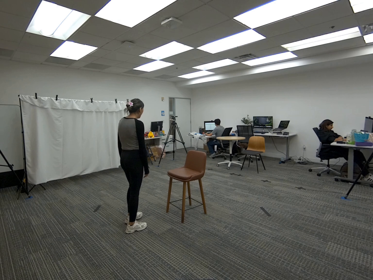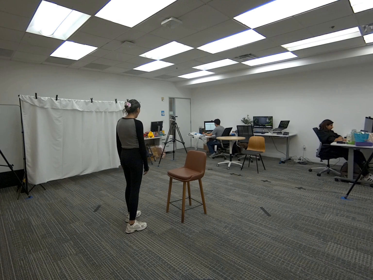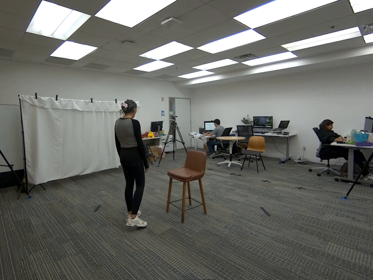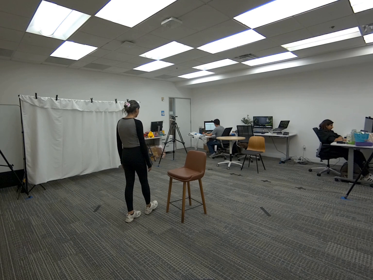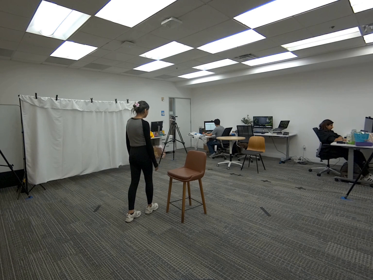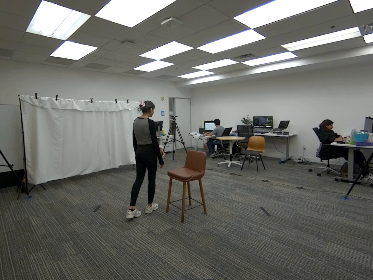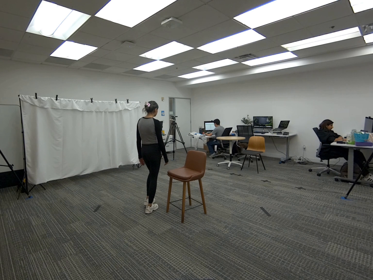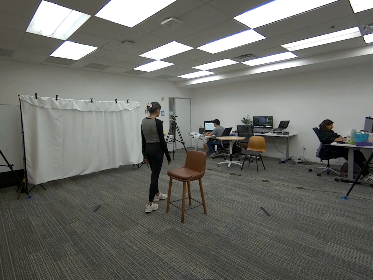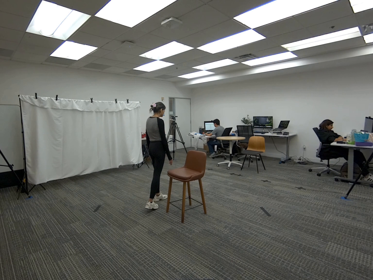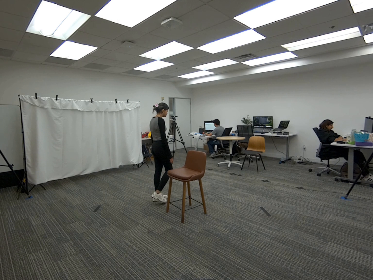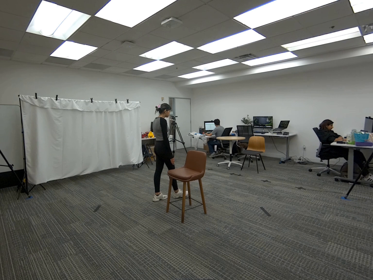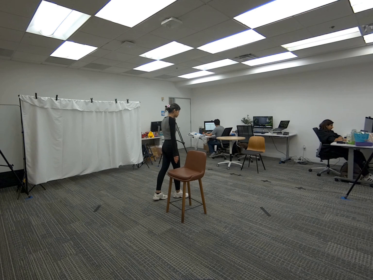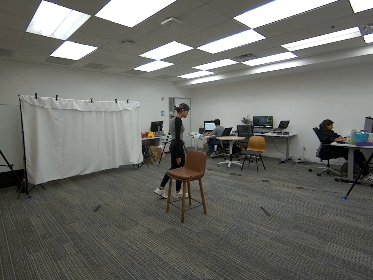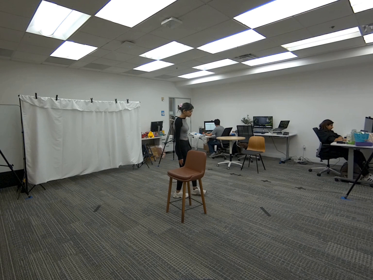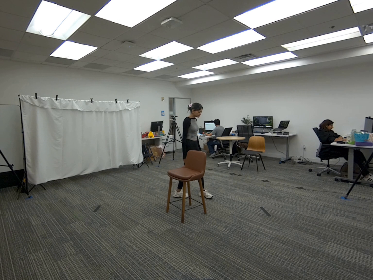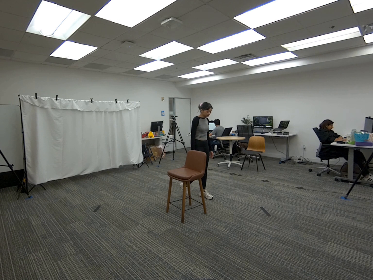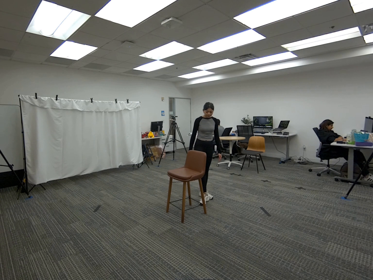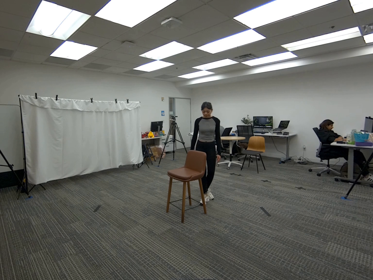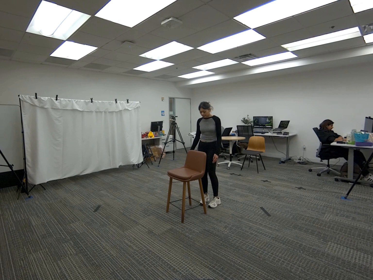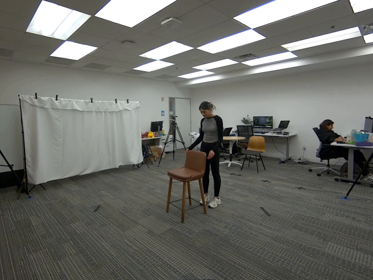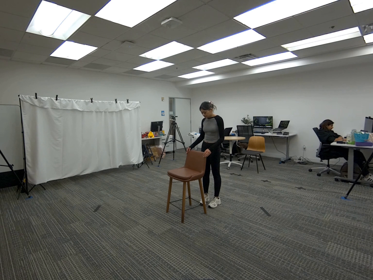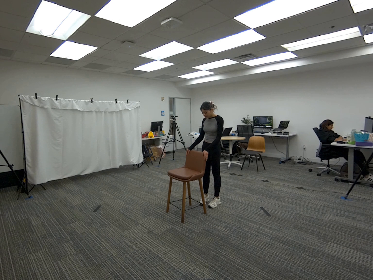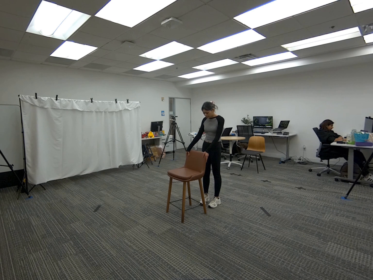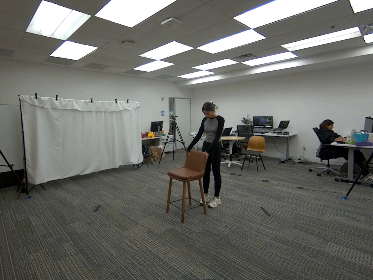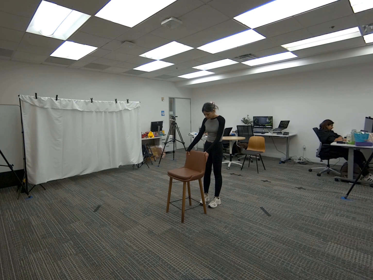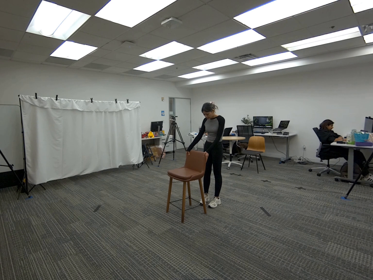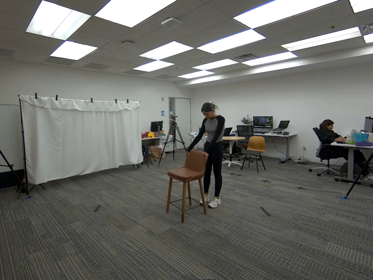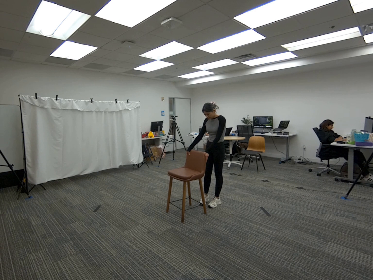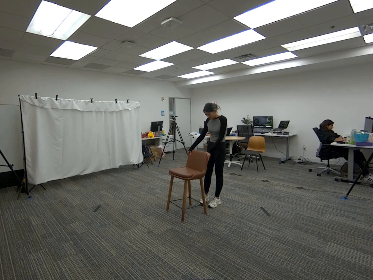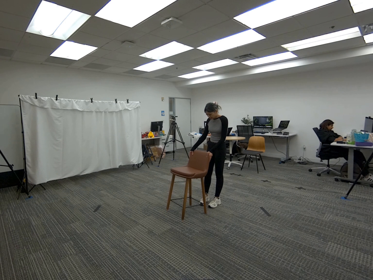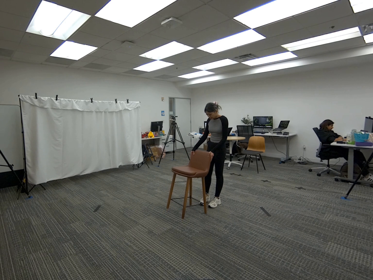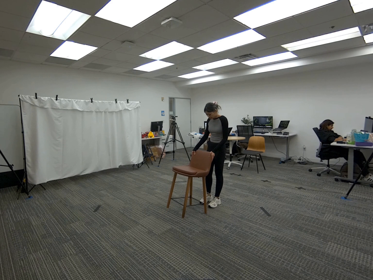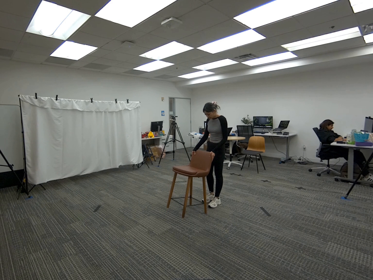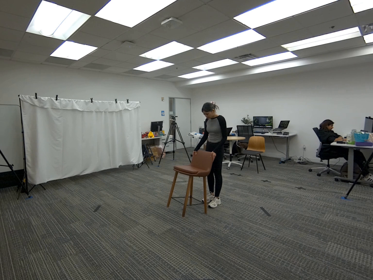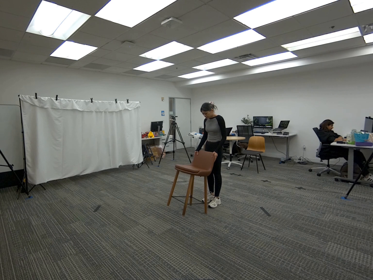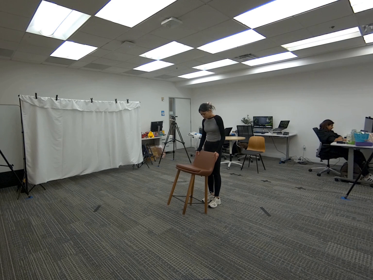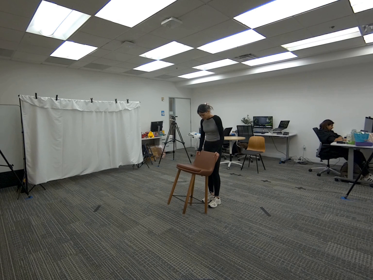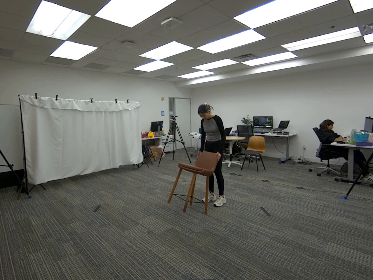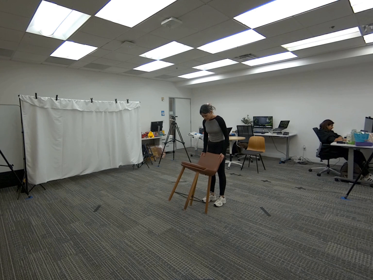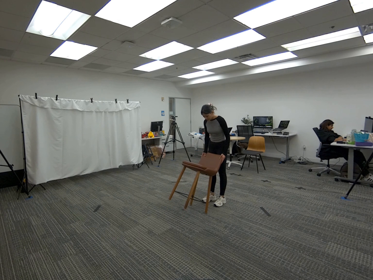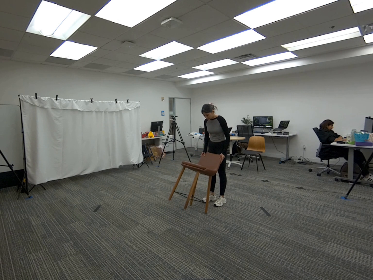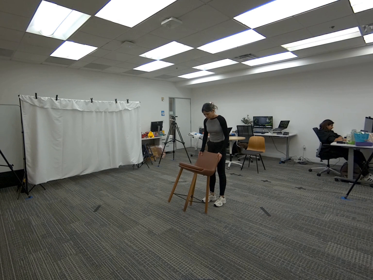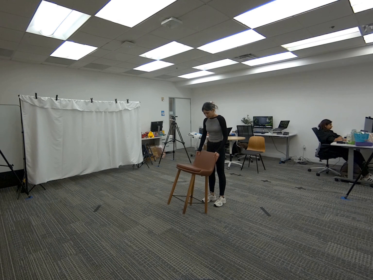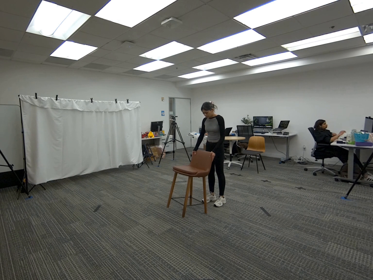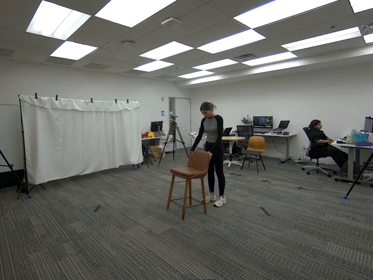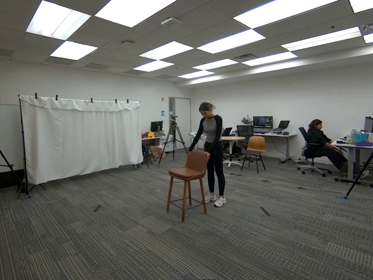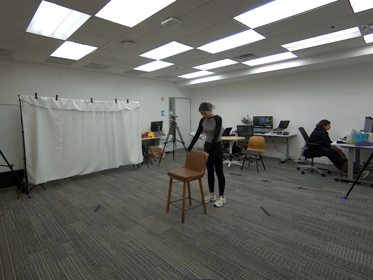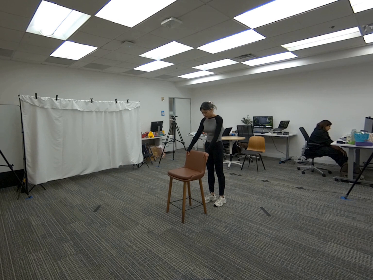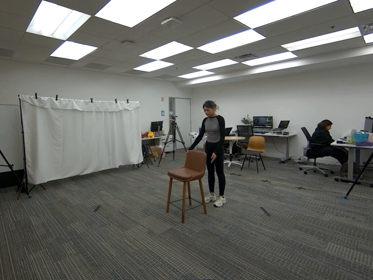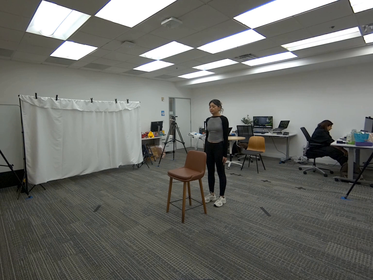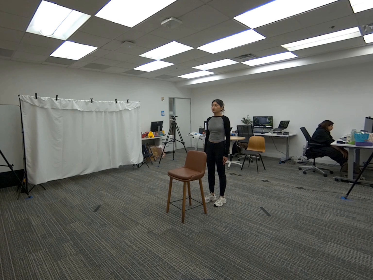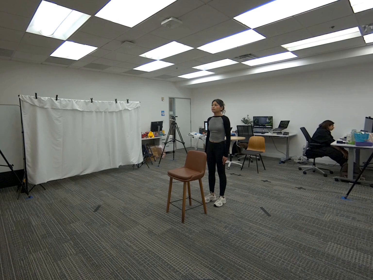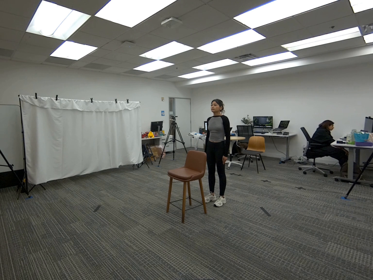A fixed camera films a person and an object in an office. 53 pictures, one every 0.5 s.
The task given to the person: Walk over to the tall bar stool and stand behind the stool. Place both hands on the back of stool and recline back. Lift stool back to its starting position.
